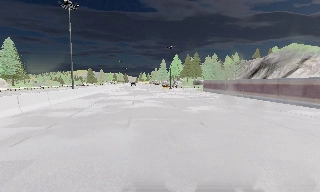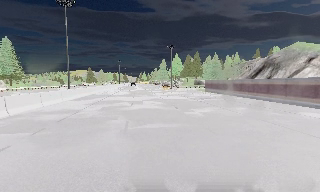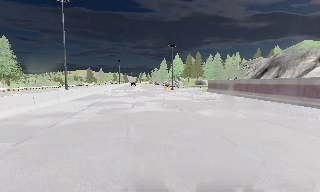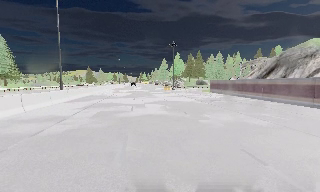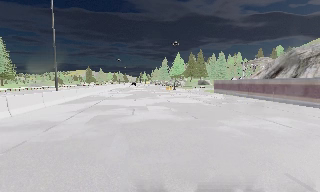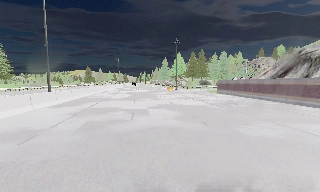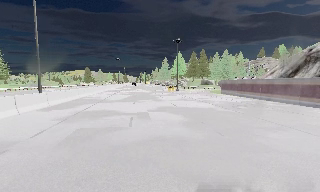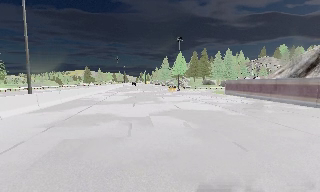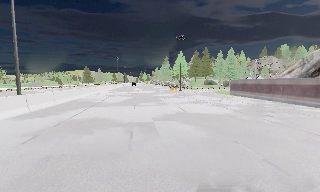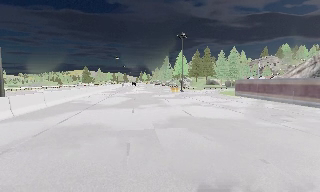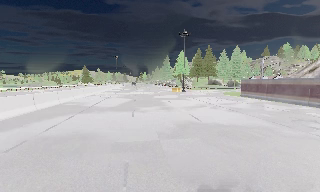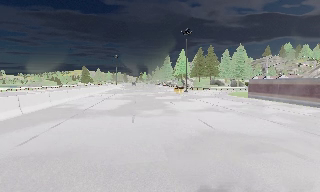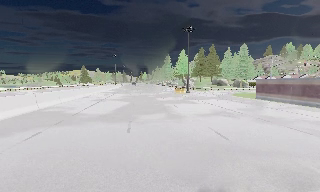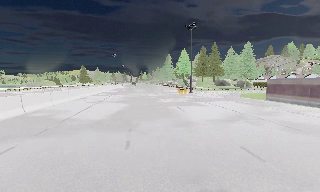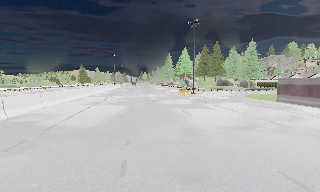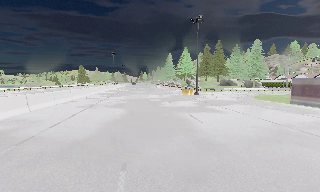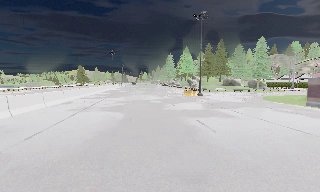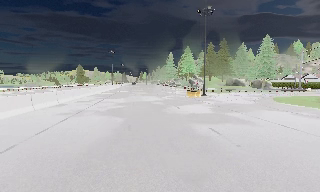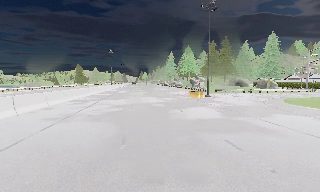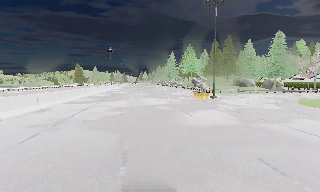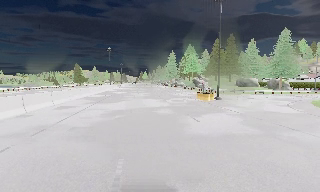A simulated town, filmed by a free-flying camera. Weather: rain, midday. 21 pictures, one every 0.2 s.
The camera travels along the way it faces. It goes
forward.
0.0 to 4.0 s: The camera travels forward, about 25 m, so what stands in front looms larger.
The film runs forward here.
